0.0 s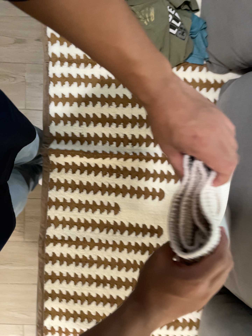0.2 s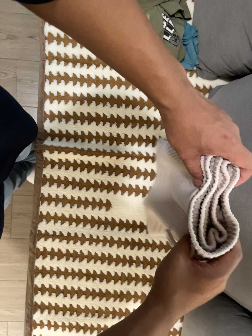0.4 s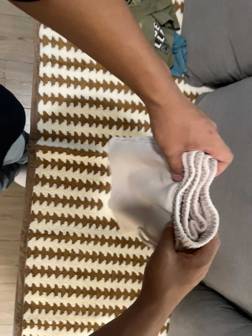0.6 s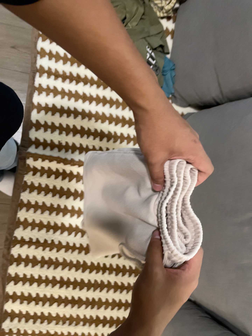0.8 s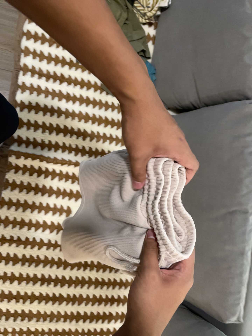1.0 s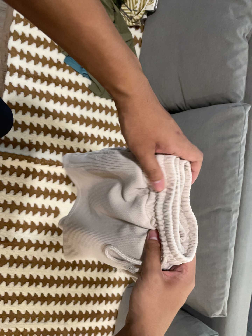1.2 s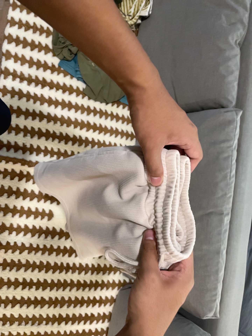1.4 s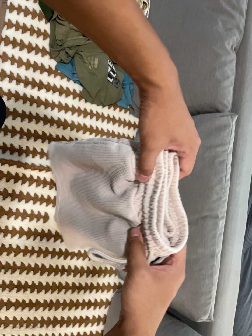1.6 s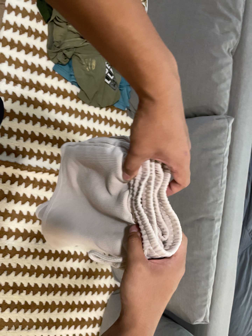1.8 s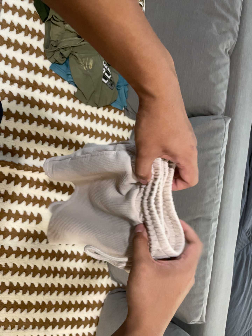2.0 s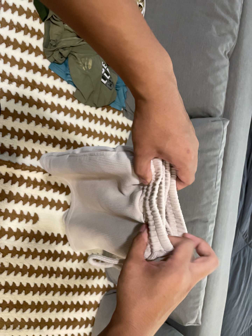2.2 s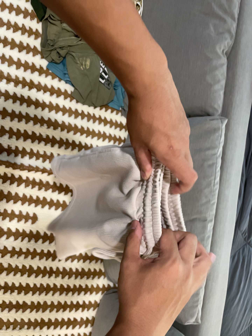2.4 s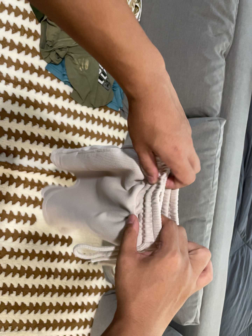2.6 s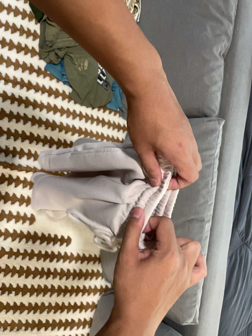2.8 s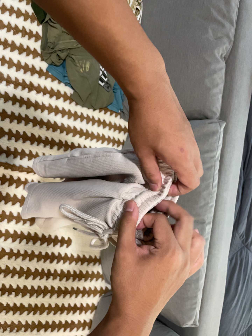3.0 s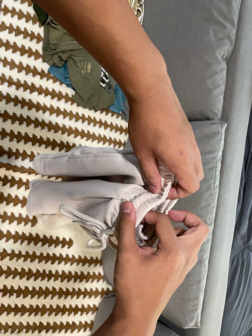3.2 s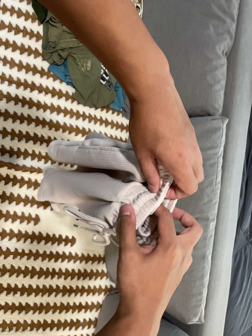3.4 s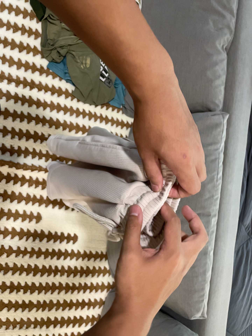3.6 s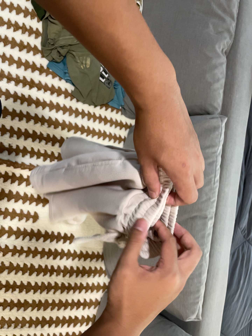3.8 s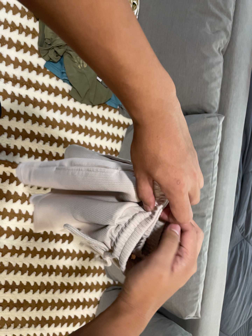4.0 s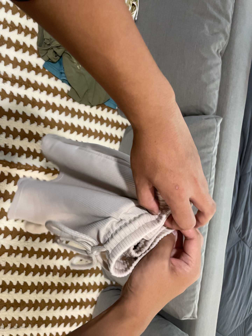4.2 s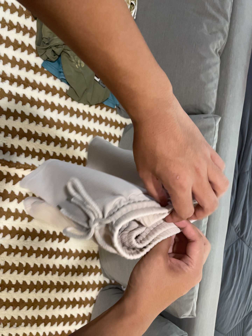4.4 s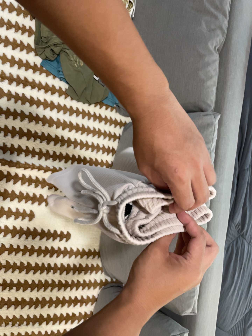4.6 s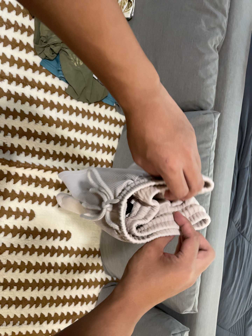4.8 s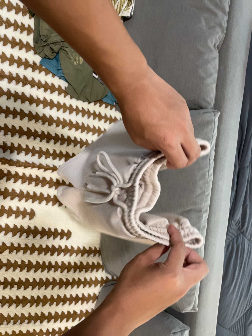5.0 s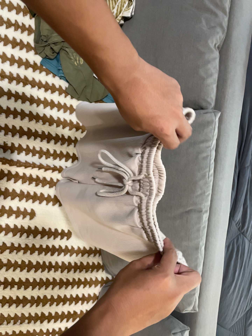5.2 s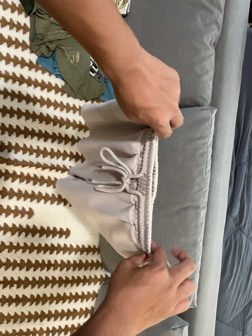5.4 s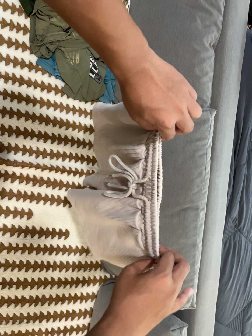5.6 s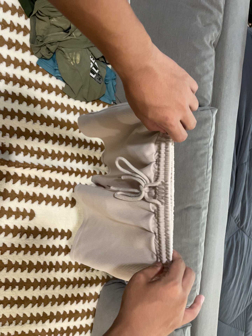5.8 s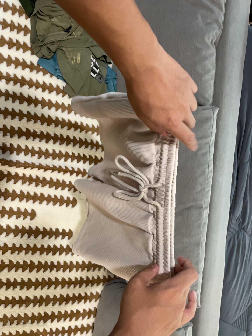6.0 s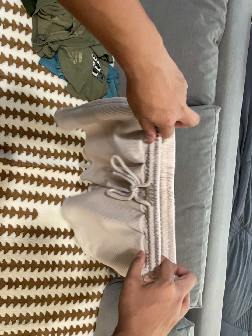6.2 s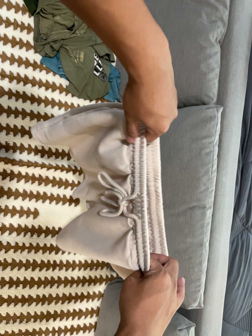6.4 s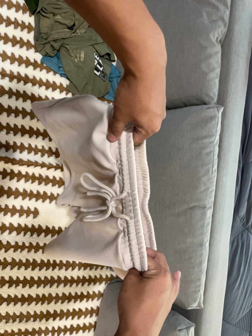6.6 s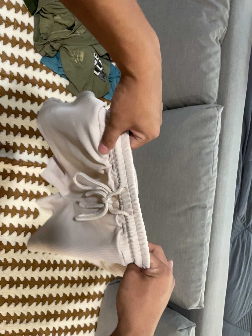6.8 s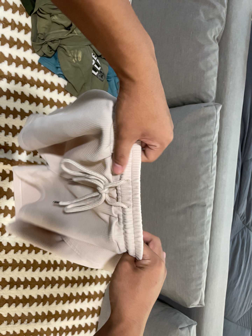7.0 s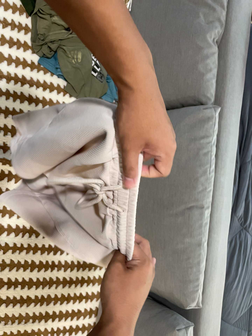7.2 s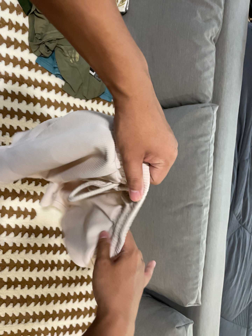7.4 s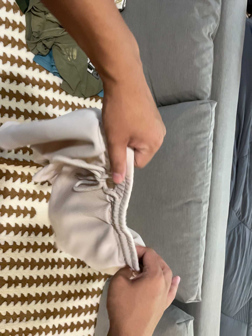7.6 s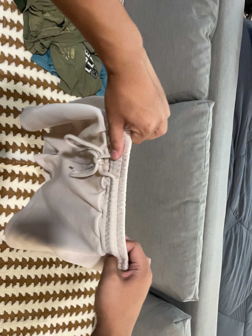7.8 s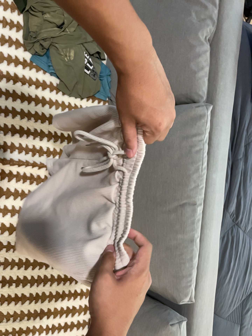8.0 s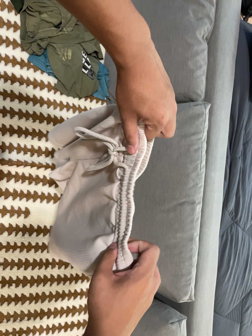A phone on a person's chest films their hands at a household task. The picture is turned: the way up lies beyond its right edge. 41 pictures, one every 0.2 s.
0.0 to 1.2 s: The camera pans to its right by about 25 degrees. It travels backward and to its left, about 20 cm, so what stands in front gets smaller.
1.2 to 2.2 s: The camera shifts only a little, or ends up much as it began.
2.2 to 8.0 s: The camera shifts only a little, or ends up much as it began.
The film runs backward here.
